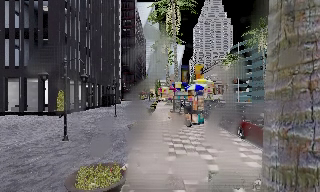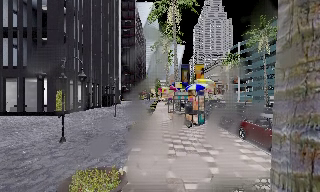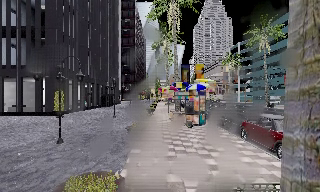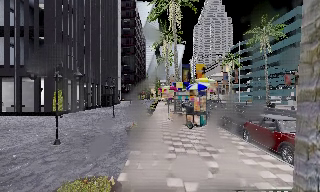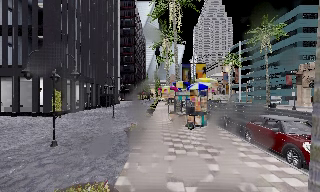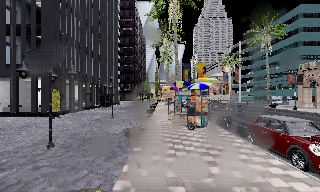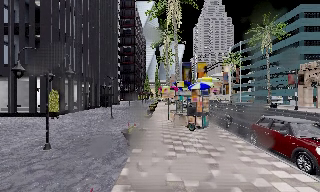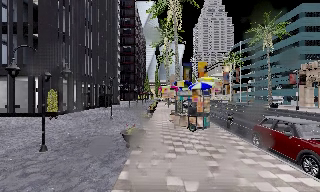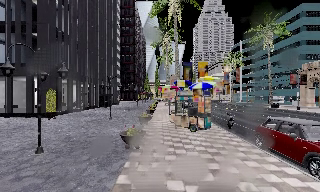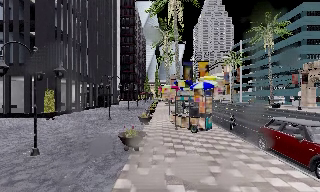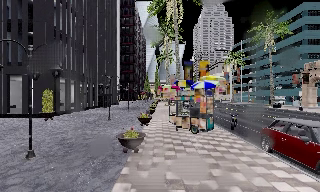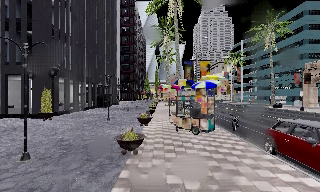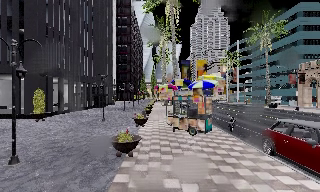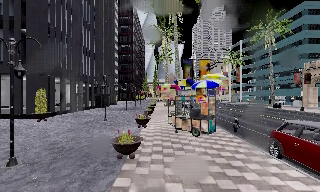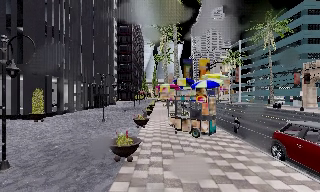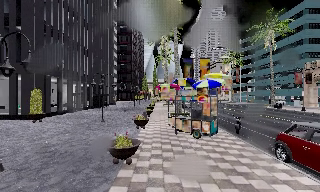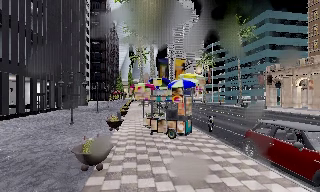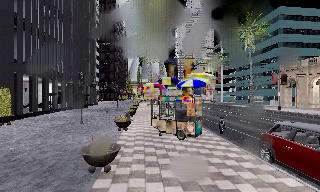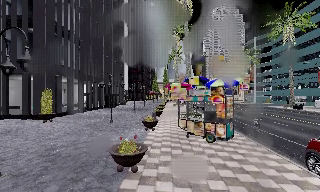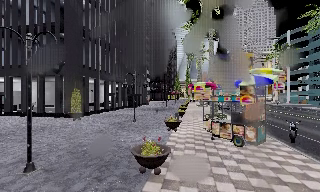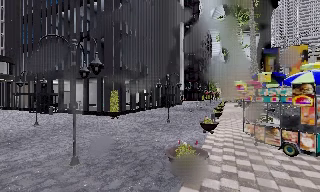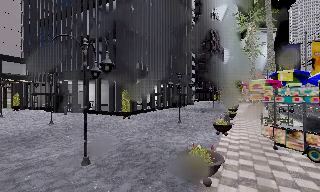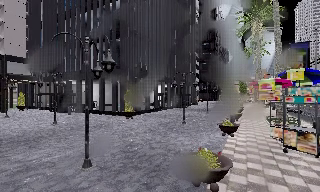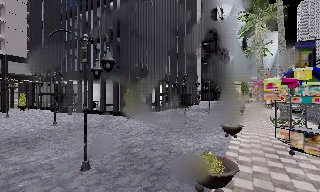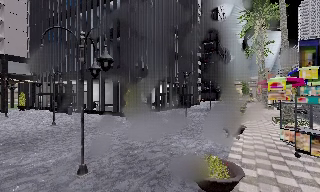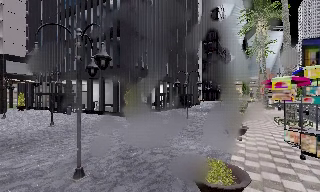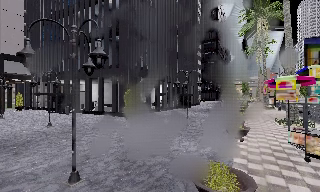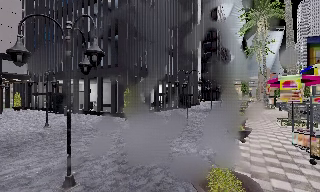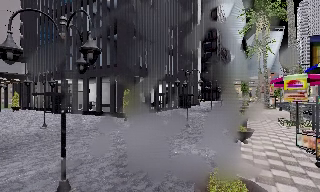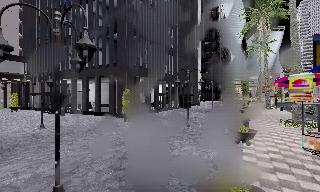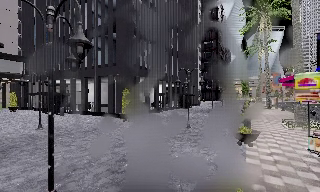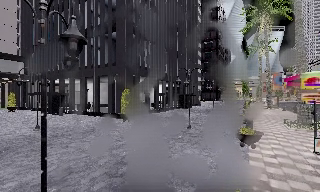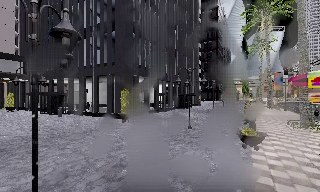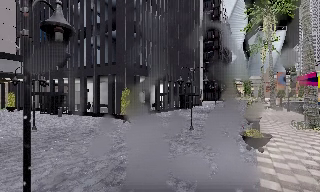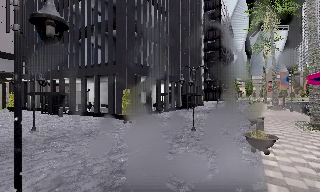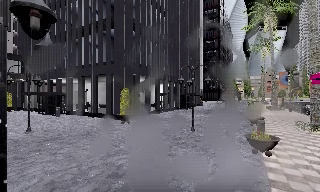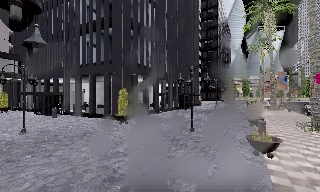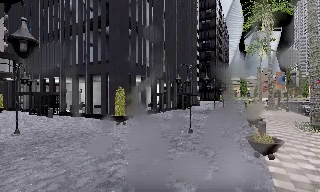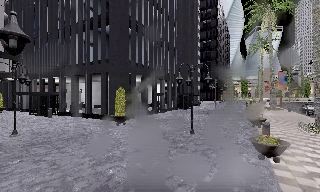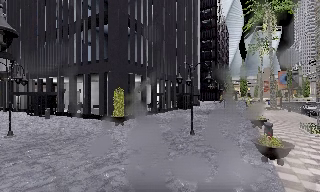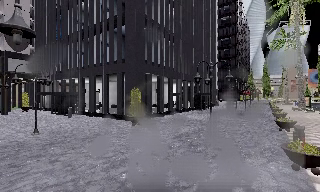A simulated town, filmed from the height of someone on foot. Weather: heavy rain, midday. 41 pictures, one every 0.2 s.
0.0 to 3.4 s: The camera travels forward, about 4 m, so what stands in front looms larger.
3.4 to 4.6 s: The scene slides to the right, as the camera pans about 35 degrees to its left. It travels forward, about 1.5 m.
4.6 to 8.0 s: The camera travels forward, about 4 m, so what stands in front looms larger.
The film runs forward here.
